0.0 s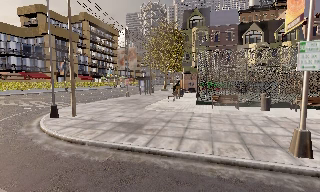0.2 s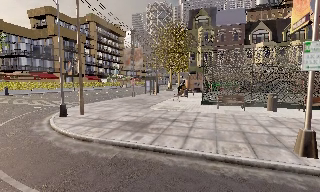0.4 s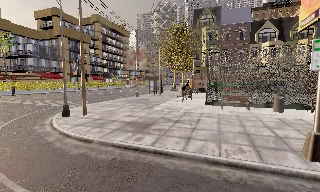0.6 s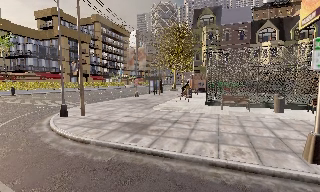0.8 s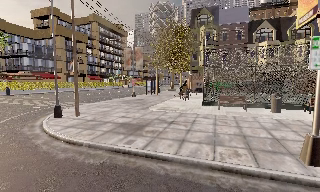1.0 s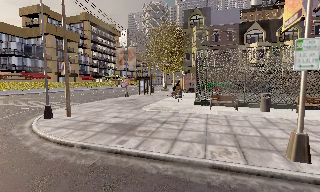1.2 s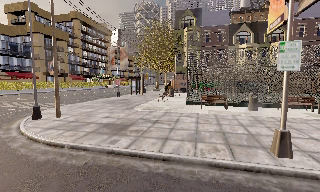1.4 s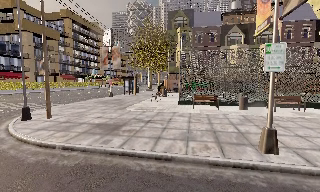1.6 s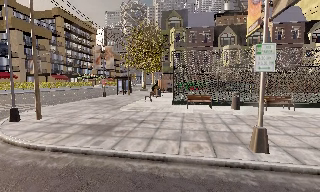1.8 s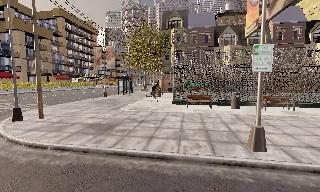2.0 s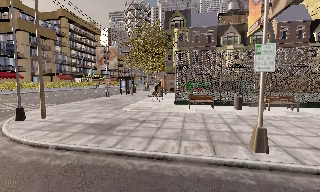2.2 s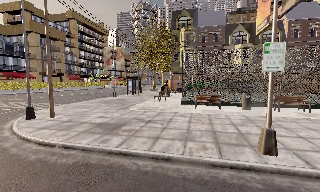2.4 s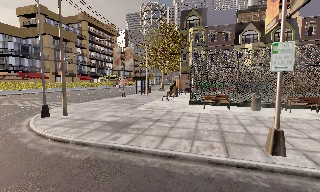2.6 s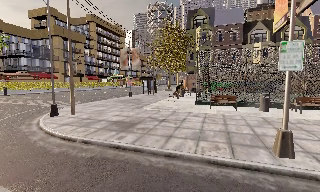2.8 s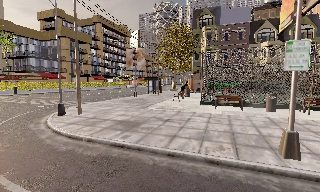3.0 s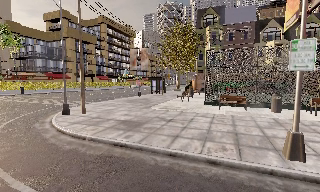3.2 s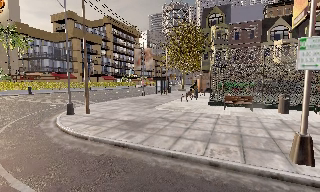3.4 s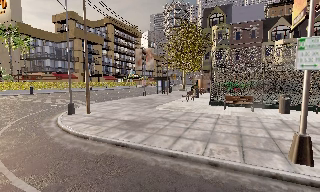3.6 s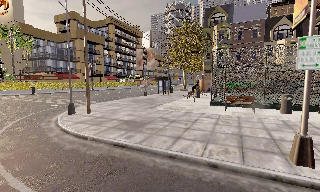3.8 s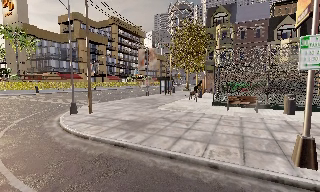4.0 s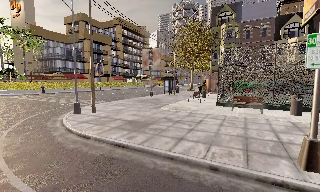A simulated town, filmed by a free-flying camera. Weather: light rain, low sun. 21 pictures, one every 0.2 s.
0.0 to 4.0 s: The camera pans to its left, which is counterclockwise from overhead, by about 10 degrees. It travels to its right, about 1 m.
The film runs backward here.
